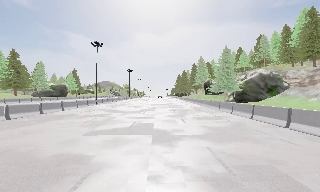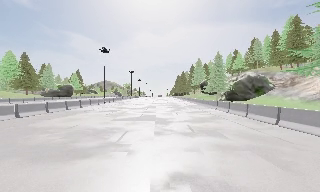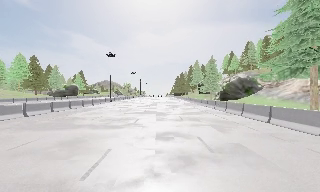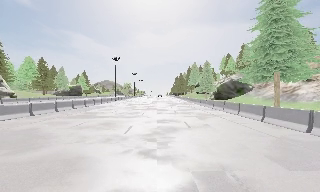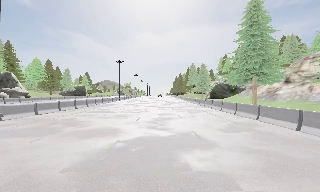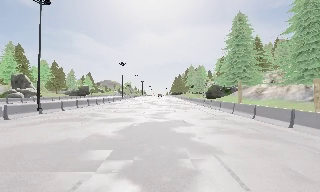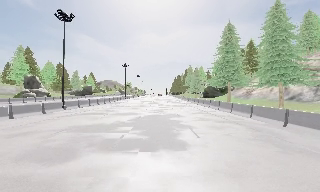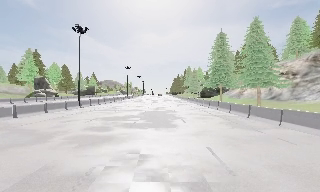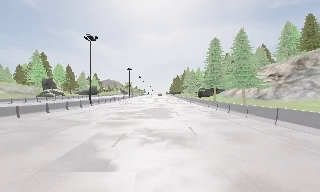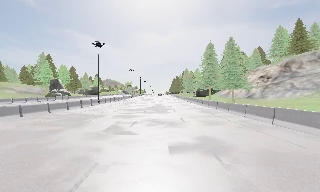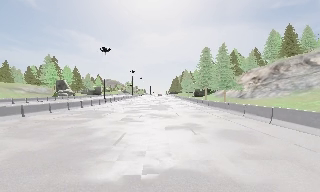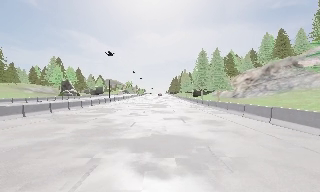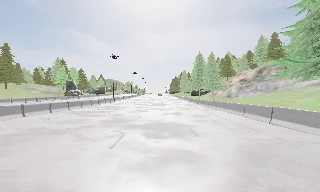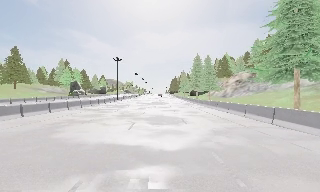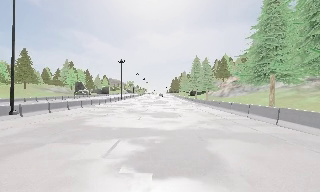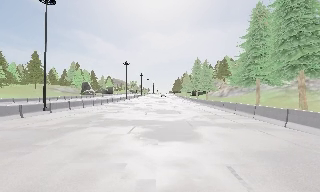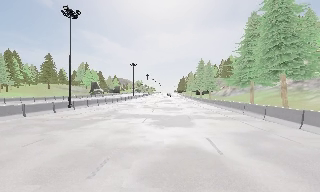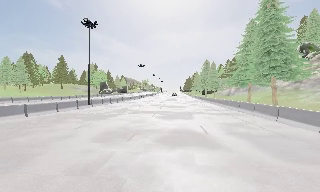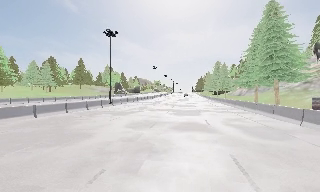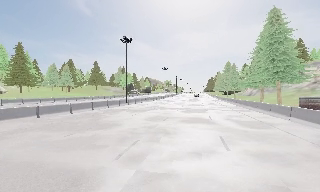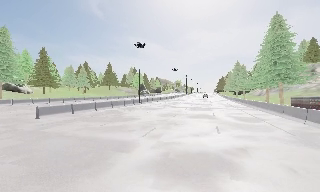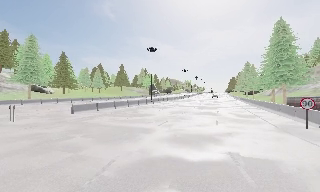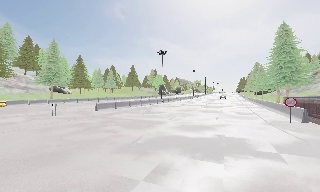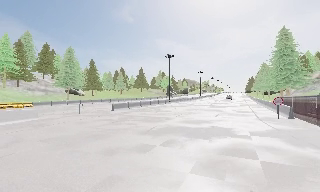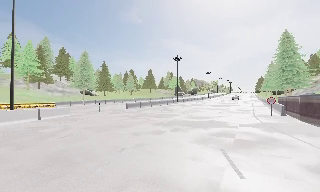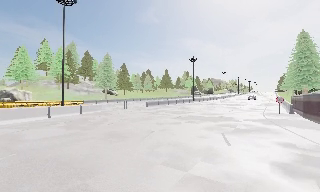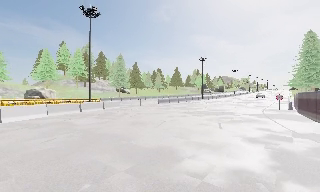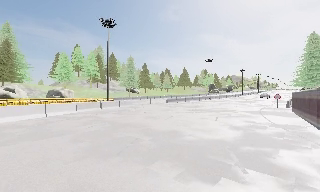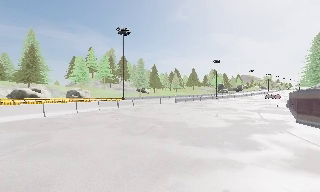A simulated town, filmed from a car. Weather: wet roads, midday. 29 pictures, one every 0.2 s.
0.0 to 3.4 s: The camera travels backward, about 65 m, so what stands in front gets smaller.
3.4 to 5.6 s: The scene slides to the right, as the camera pans about 40 degrees to its left. It travels backward, about 30 m.
The film runs backward here.
